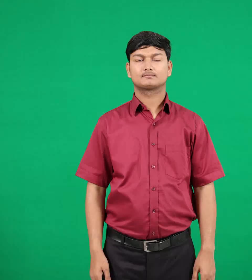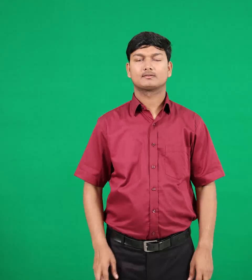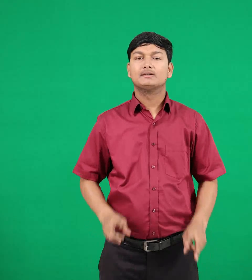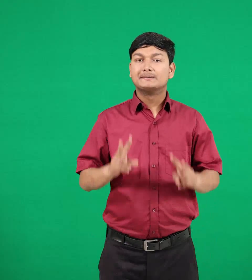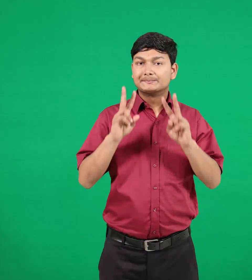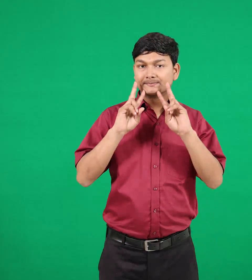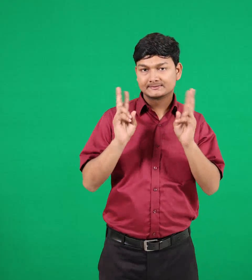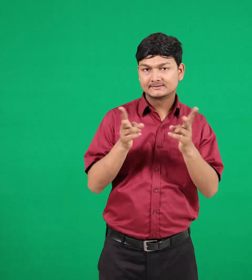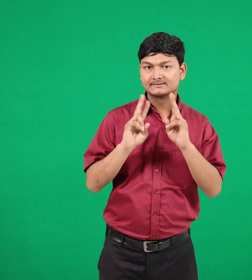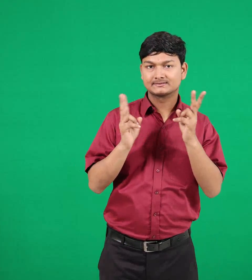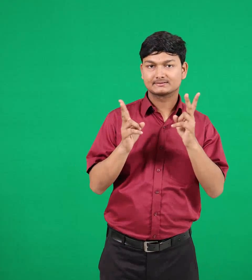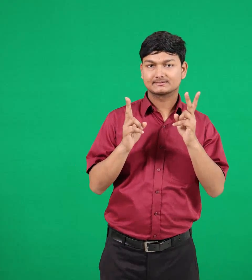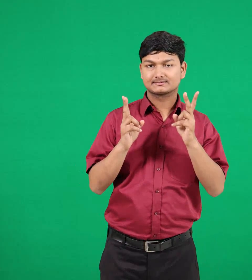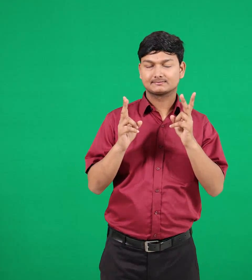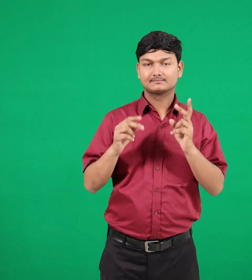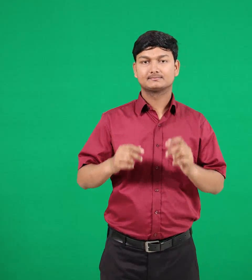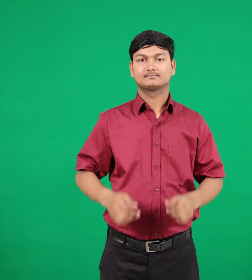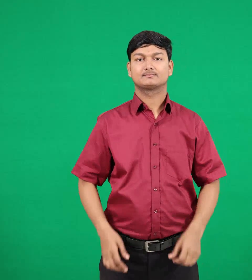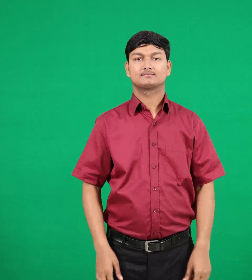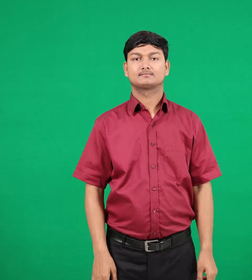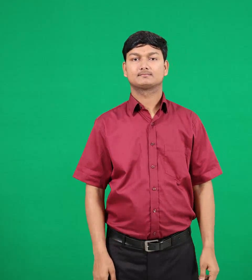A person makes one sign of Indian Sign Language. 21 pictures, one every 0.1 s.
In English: meeting
